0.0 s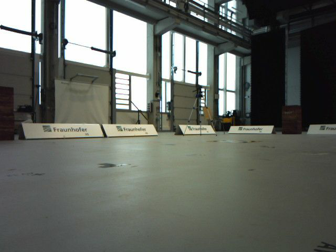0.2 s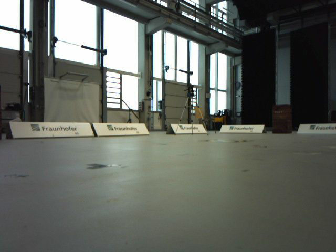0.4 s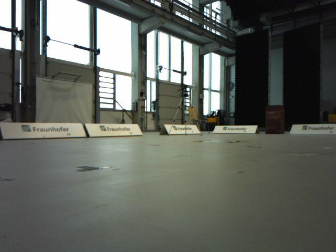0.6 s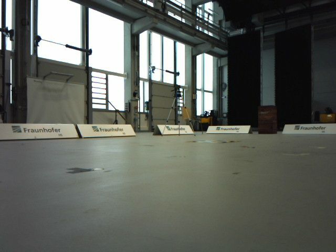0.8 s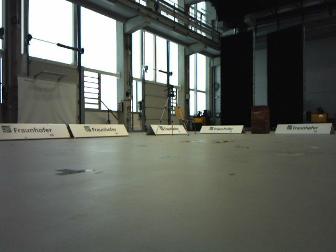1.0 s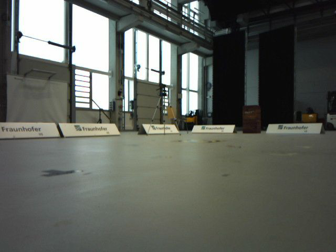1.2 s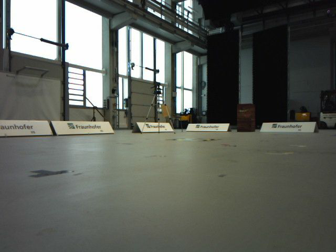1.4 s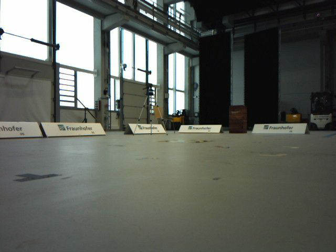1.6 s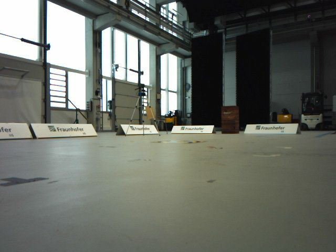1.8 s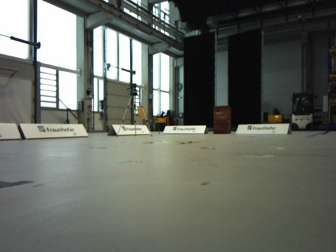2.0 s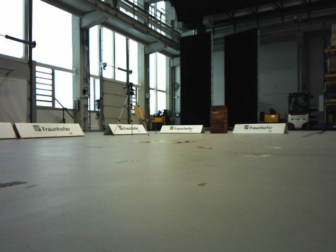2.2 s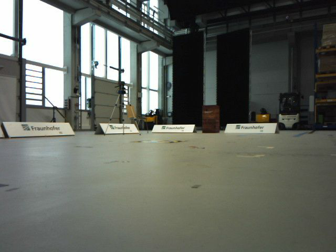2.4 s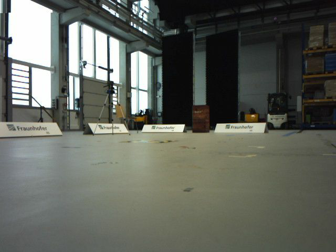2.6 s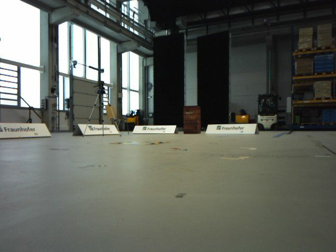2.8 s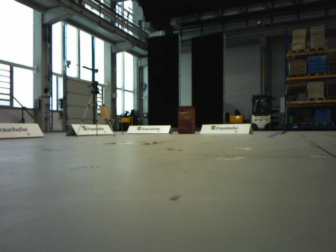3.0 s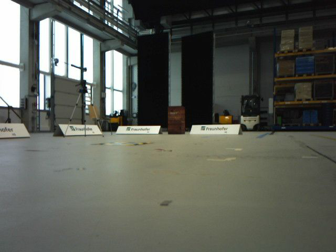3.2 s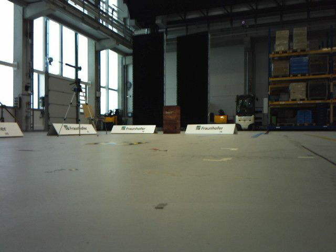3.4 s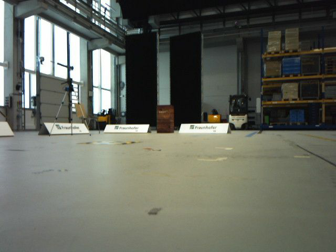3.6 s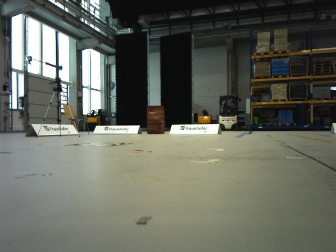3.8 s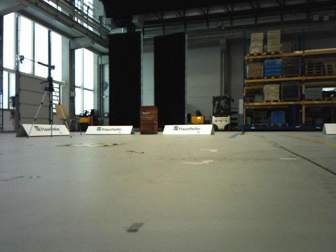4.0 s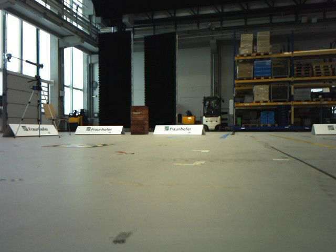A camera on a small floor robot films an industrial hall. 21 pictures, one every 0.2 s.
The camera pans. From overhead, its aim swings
clockwise.
The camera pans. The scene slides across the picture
to the left.
0.0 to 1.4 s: The scene slides to the left, as the camera pans about 10 degrees to its right. It travels forward, about 0.3 m, so what stands in front looms larger.
1.4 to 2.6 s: The camera travels forward, about 0.2 m, so what stands in front looms larger.
2.6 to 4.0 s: The camera pans to its right, which is clockwise from overhead, by about 10 degrees. It travels forward, about 0.3 m, so what stands in front looms larger.
The film runs forward here.
